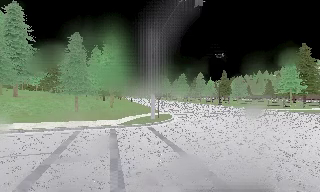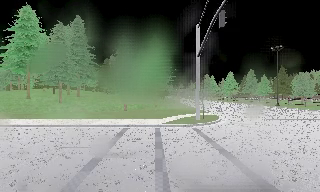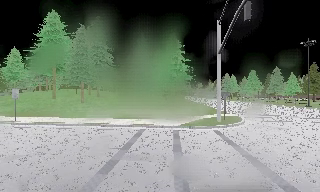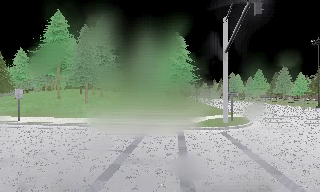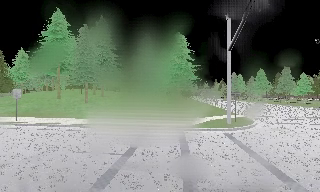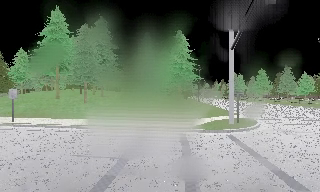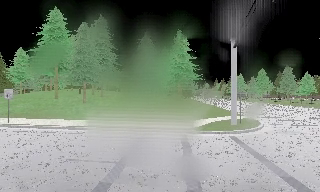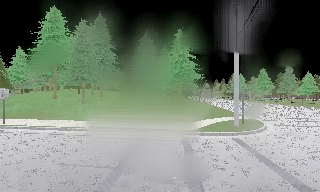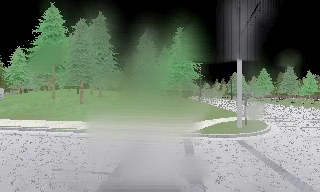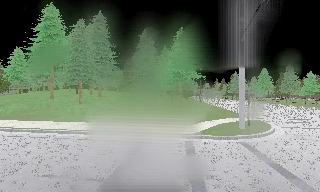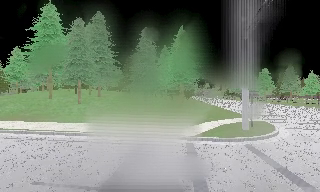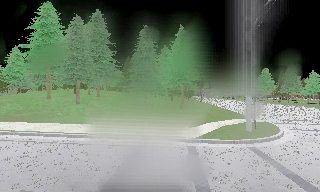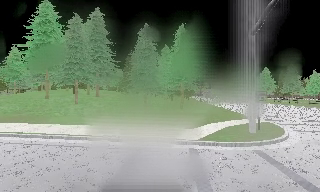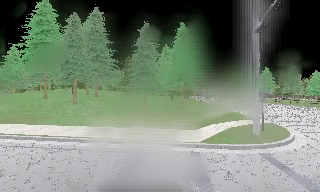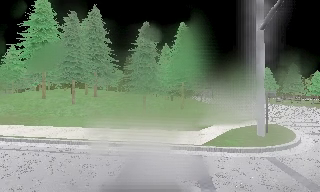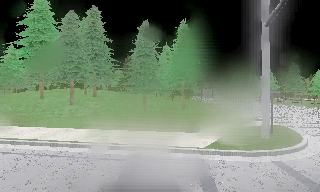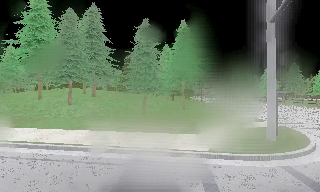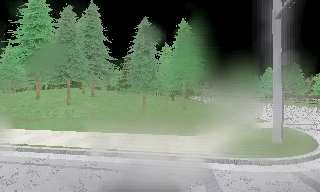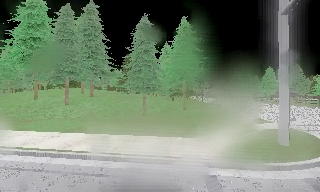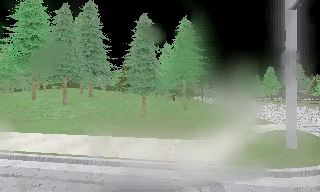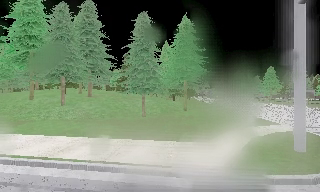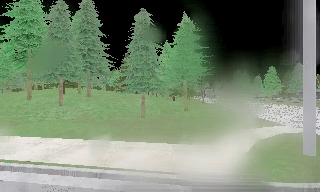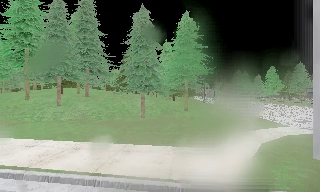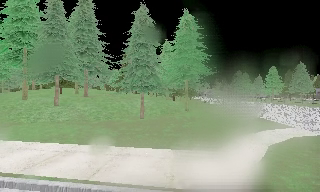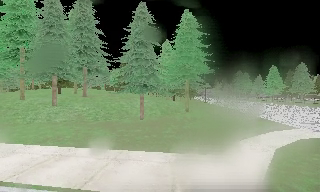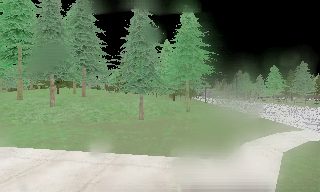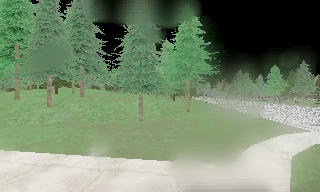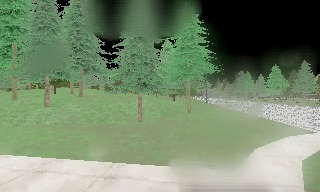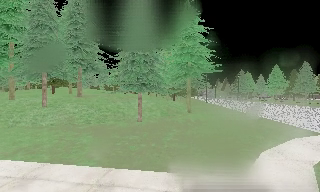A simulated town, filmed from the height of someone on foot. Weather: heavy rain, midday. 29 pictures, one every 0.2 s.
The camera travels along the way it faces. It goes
forward.
0.0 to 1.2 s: The camera pans to its left, which is counterclockwise from overhead, by about 25 degrees. It travels forward, about 2 m, so what stands in front looms larger.
1.2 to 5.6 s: The camera travels forward, about 8 m, so what stands in front looms larger.
The film runs forward here.
